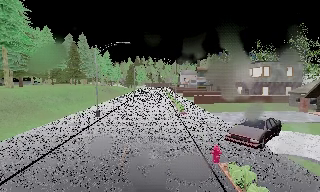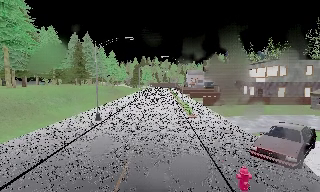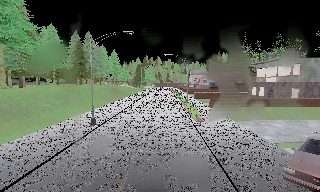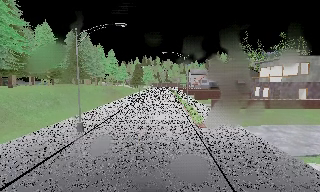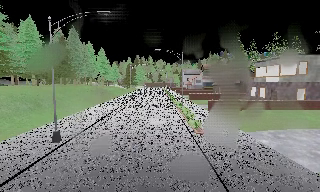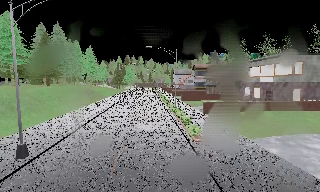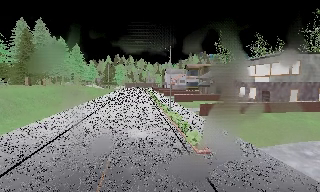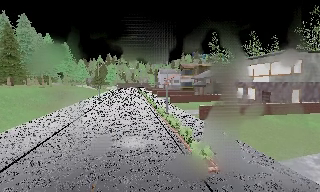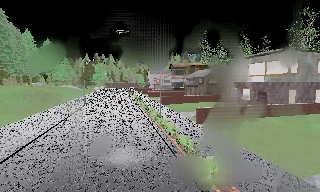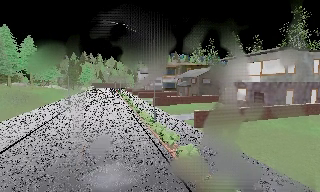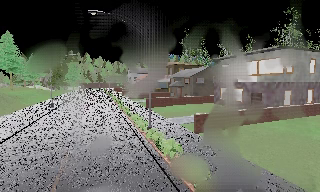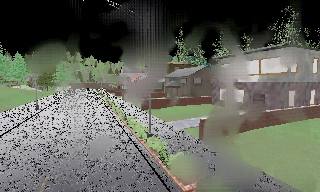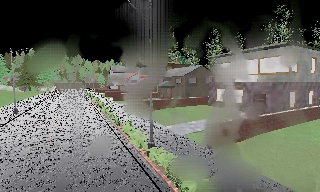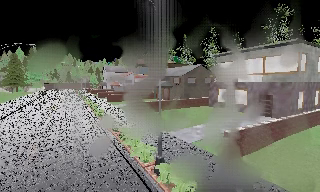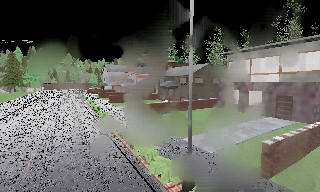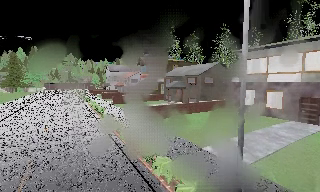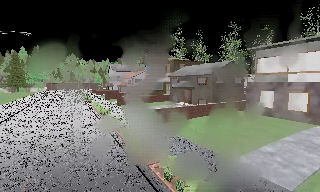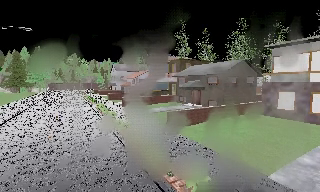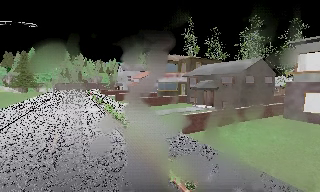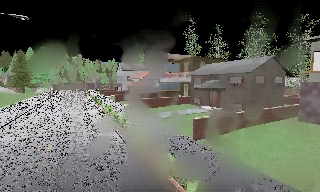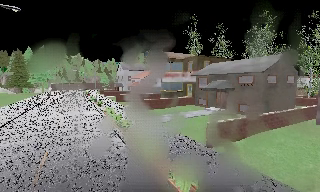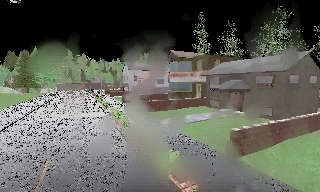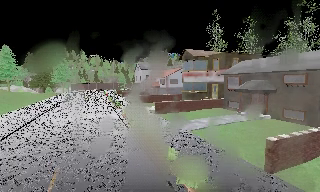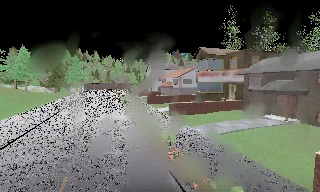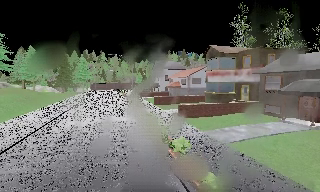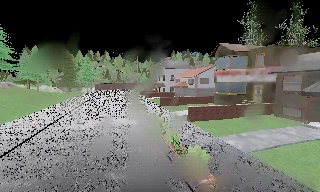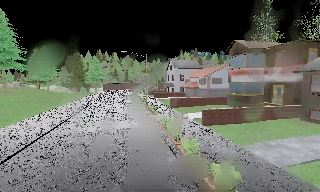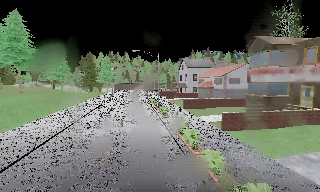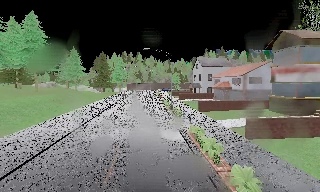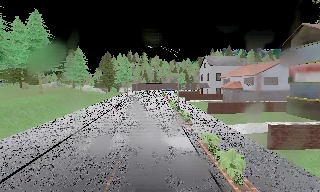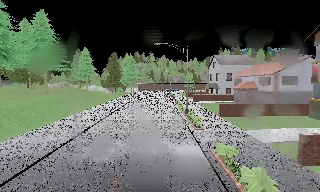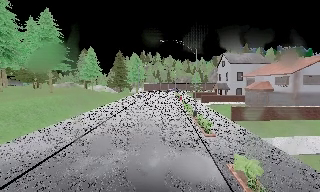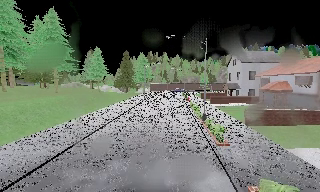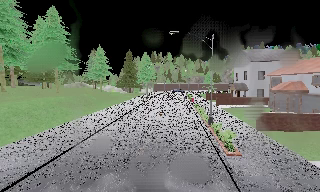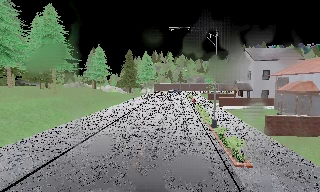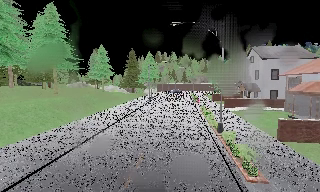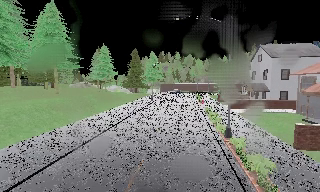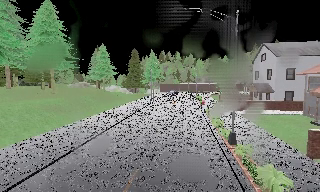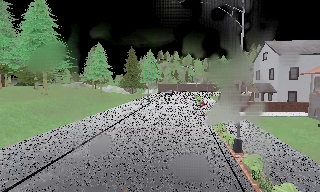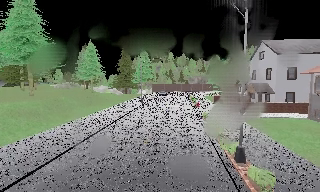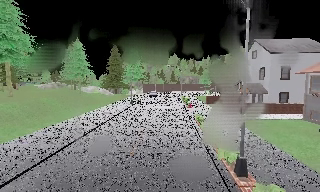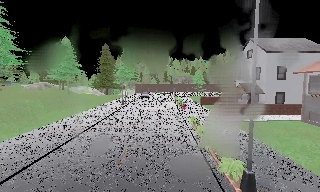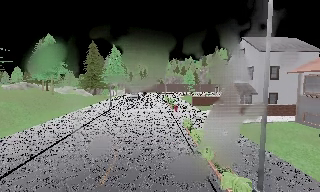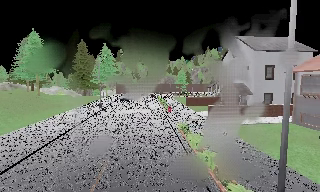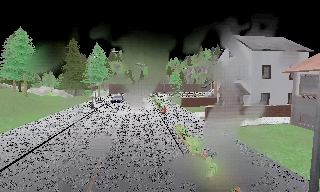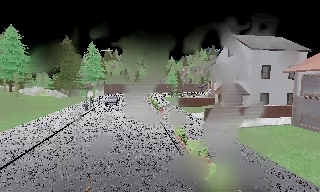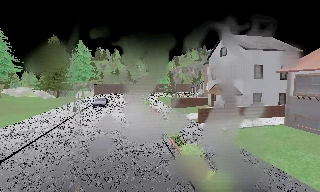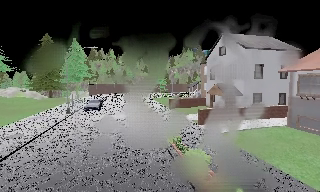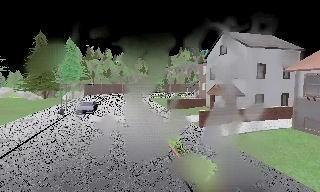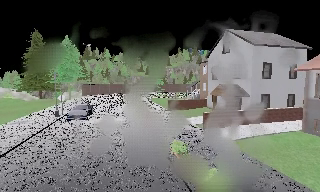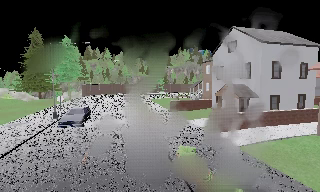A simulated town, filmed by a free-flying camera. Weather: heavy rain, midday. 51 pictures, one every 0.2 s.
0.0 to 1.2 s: The camera travels forward, about 11 m, so what stands in front looms larger.
1.2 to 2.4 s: The camera pans to its right, which is clockwise from overhead, by about 20 degrees. It travels forward, about 10 m, so what stands in front looms larger.
2.4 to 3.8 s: The camera travels forward and to its left, about 11 m, so what stands in front looms larger.
3.8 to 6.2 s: The scene slides to the right, as the camera pans about 30 degrees to its left. It travels forward, about 15 m, so what stands in front looms larger.
6.2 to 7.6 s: The camera travels forward, about 8 m, so what stands in front looms larger.
7.6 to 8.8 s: The scene slides to the left, as the camera pans about 15 degrees to its right. It travels forward, about 6 m, so what stands in front looms larger.
8.8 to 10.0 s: The camera travels forward, about 4.5 m, so what stands in front looms larger.
The film runs forward here.
